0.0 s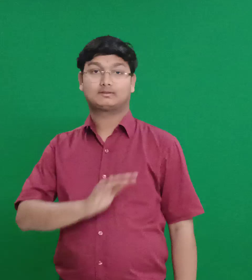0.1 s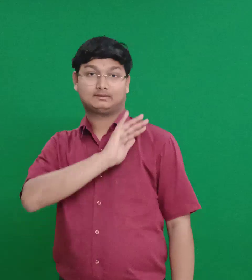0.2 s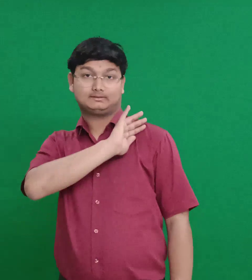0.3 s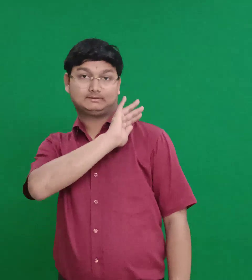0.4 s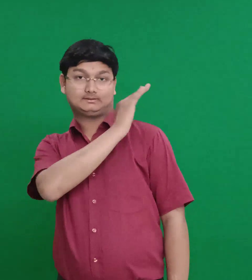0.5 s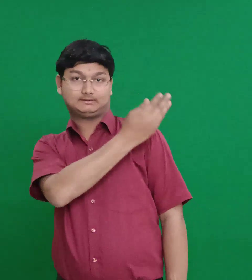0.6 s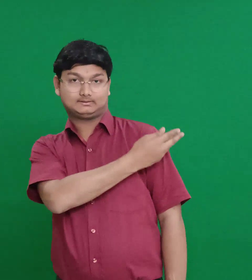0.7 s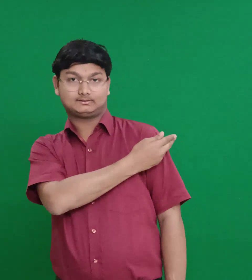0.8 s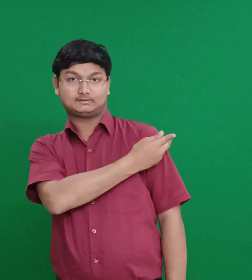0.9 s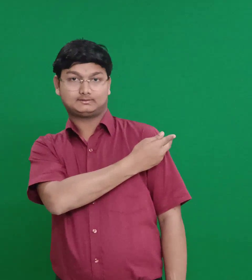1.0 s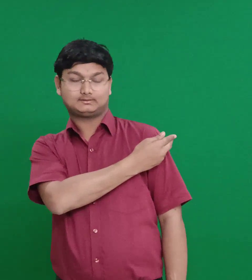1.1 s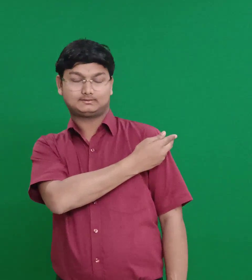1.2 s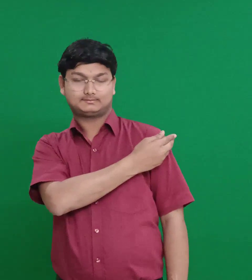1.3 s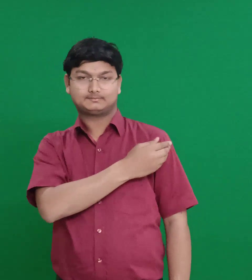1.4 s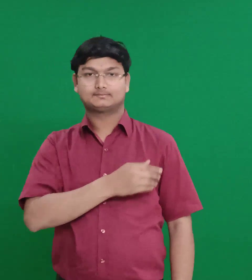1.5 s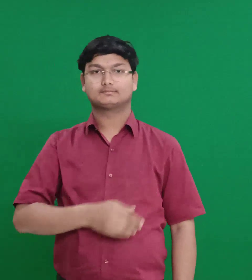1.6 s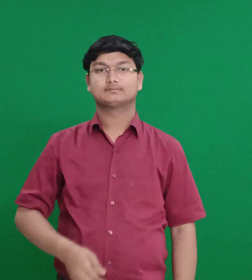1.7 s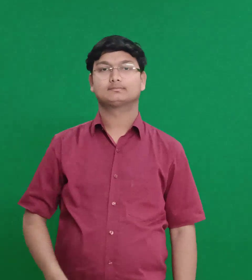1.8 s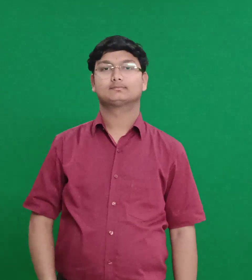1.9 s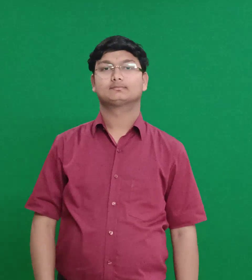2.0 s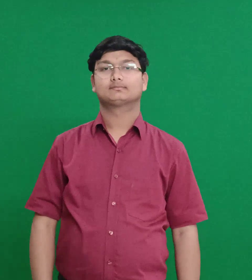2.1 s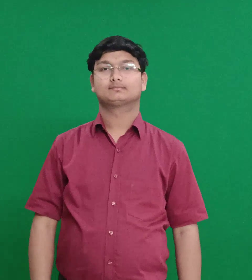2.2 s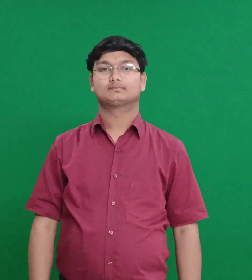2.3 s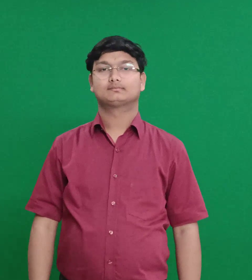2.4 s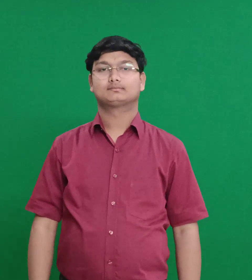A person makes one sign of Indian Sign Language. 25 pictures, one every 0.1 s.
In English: uzza
